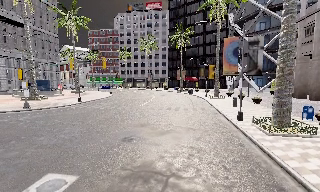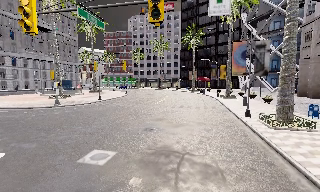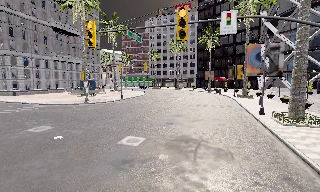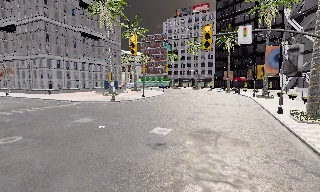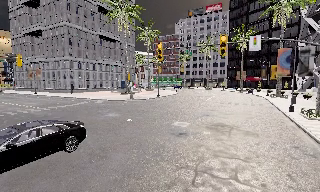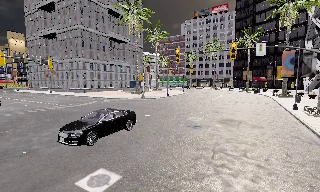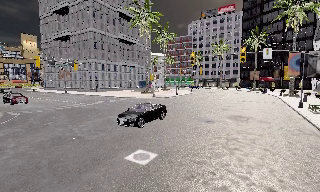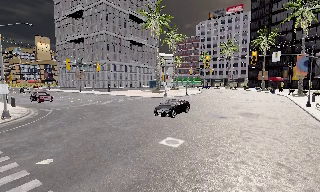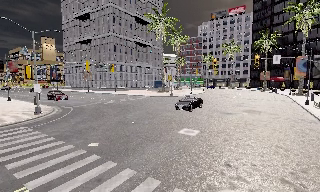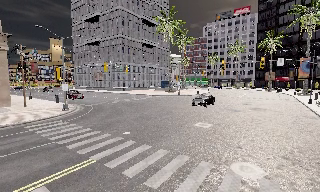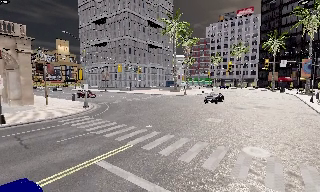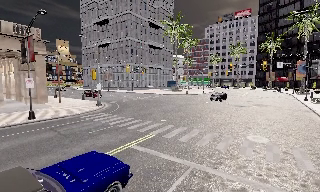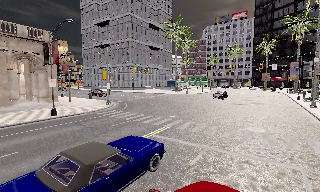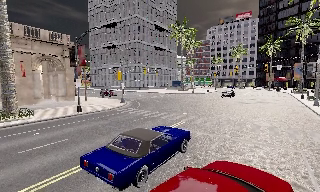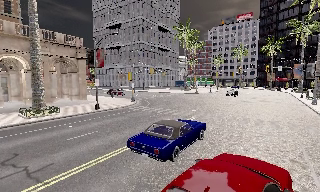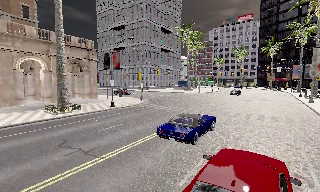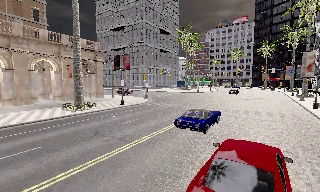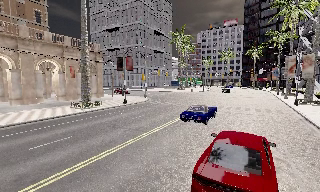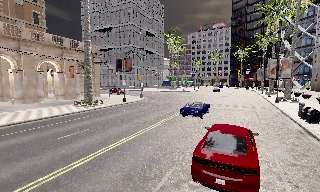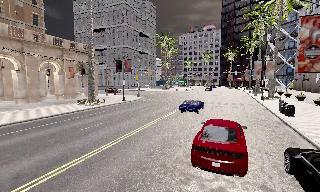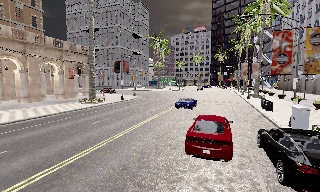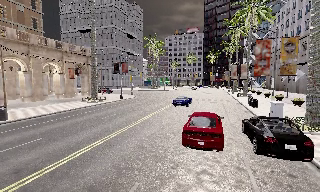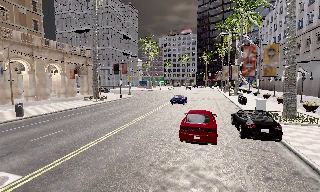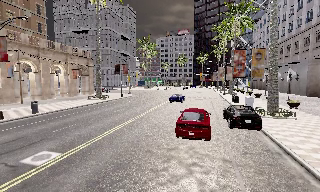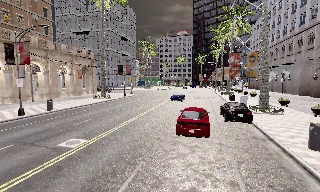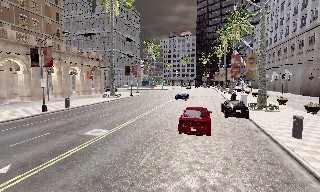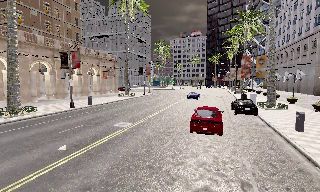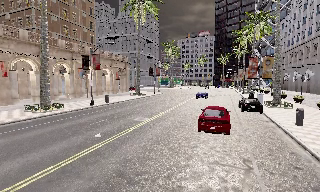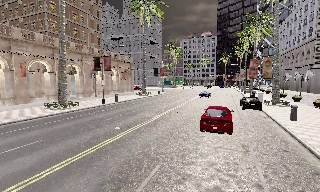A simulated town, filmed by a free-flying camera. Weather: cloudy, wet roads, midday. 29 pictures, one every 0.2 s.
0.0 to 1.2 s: The scene slides to the right, as the camera pans about 25 degrees to its left. It travels backward and to its left, about 11 m, so what stands in front gets smaller.
1.2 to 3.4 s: The camera travels backward and to its left, about 20 m, so what stands in front gets smaller.
3.4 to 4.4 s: The camera pans to its right, which is clockwise from overhead, by about 15 degrees. It travels backward and to its left, about 10 m, so what stands in front gets smaller.
4.4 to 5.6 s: The camera travels backward, about 11 m, so what stands in front gets smaller.
The film runs backward here.
